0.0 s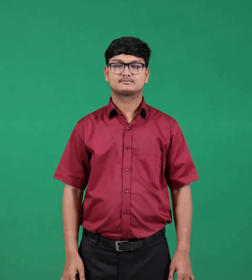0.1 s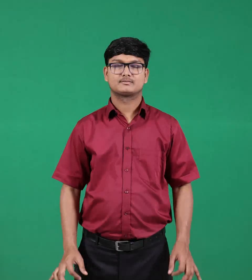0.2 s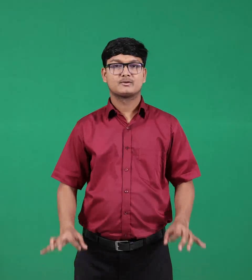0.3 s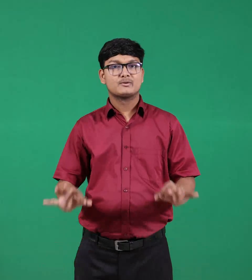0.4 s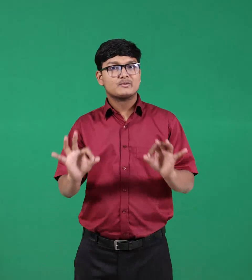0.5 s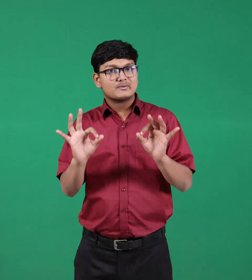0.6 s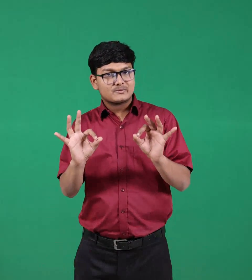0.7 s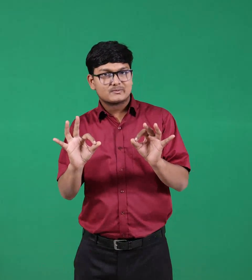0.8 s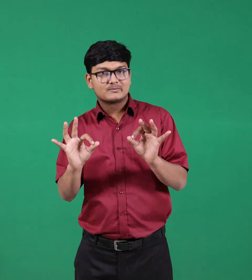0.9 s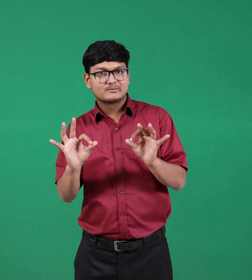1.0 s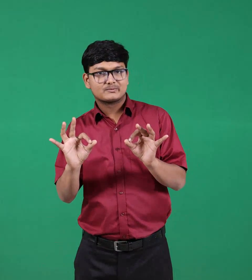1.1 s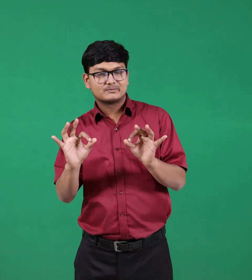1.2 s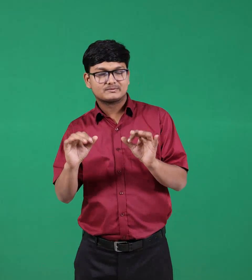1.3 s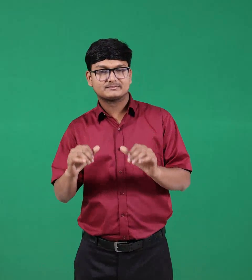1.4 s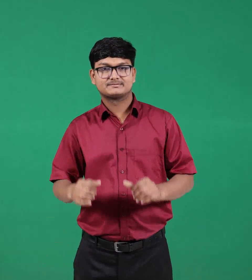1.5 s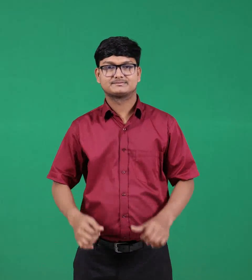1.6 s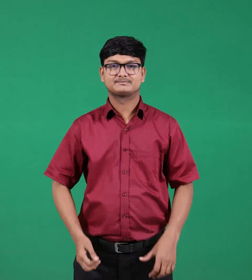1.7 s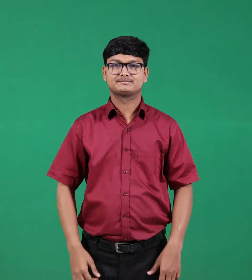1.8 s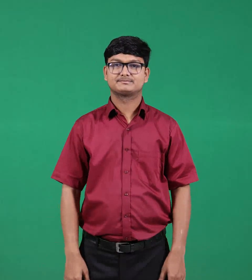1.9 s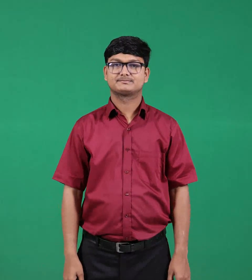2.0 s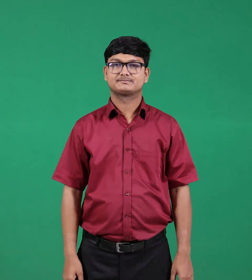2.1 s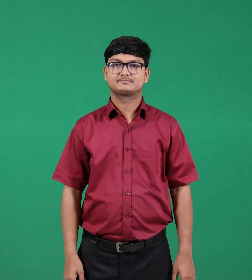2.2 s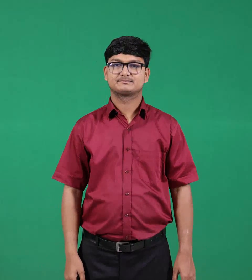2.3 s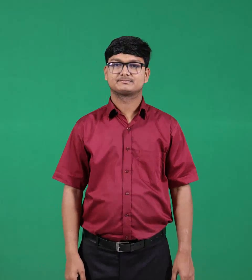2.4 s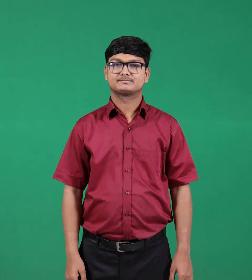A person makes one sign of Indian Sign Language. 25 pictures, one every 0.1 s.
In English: good
